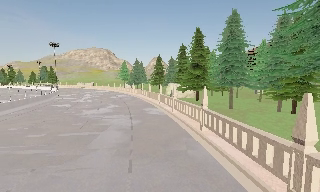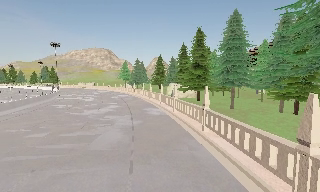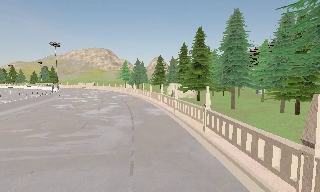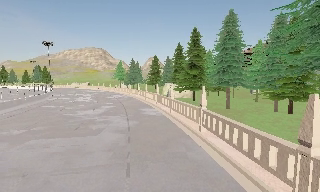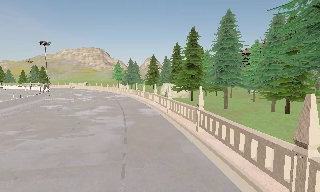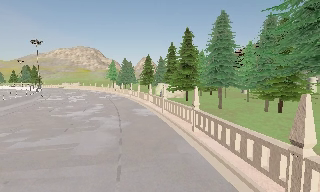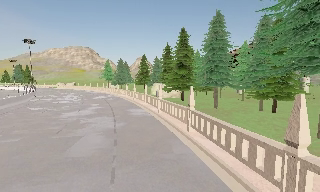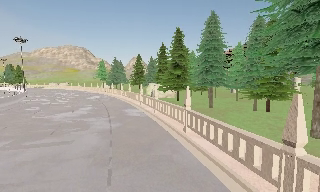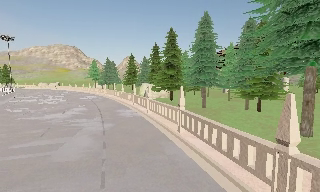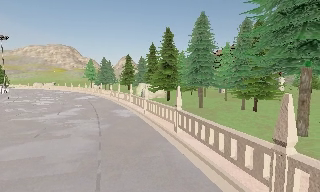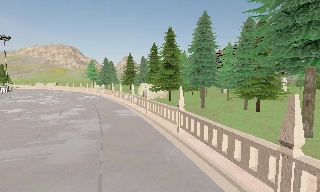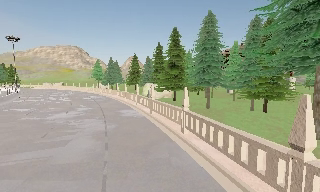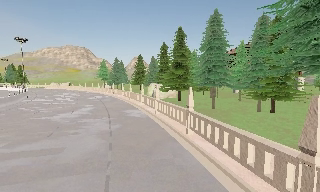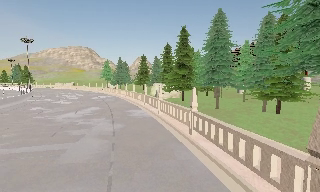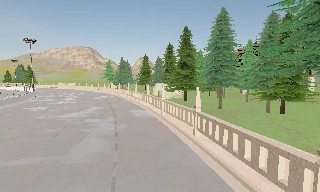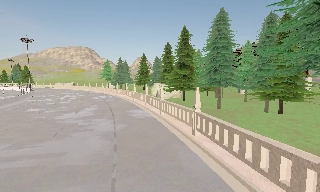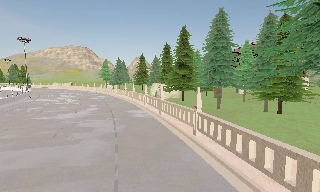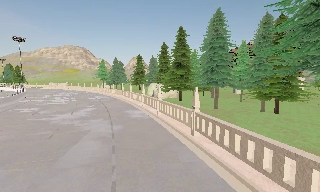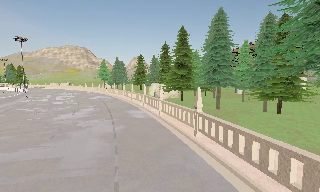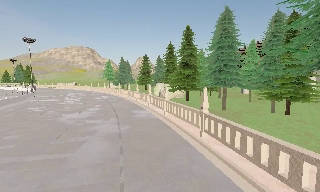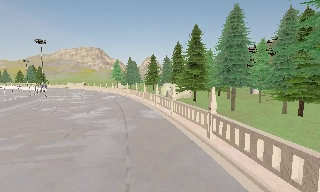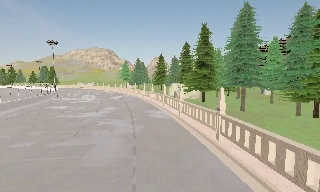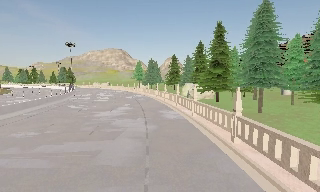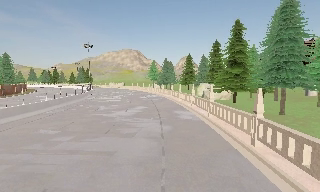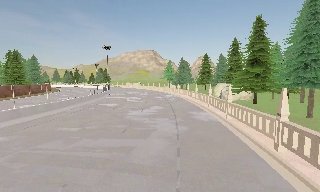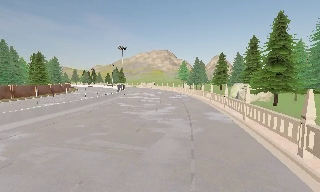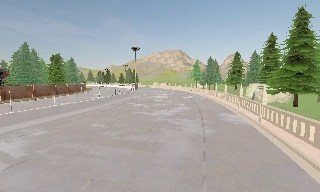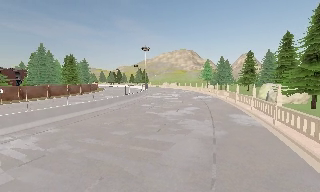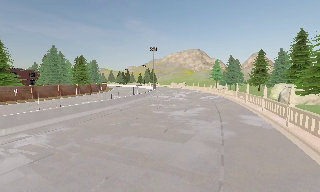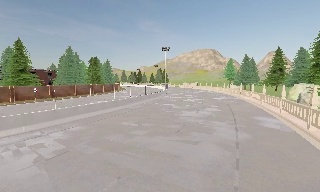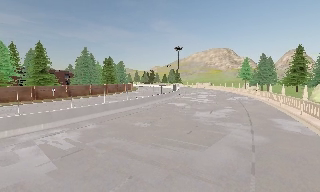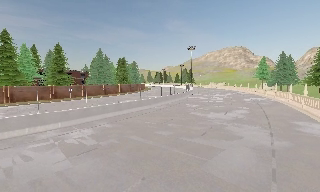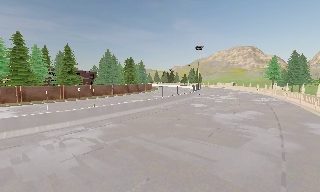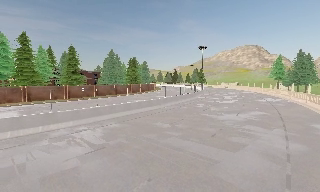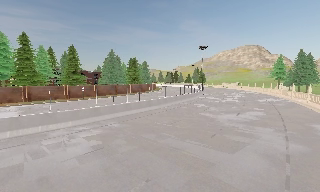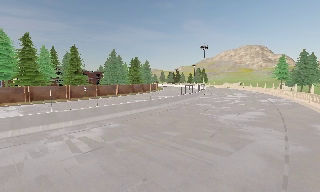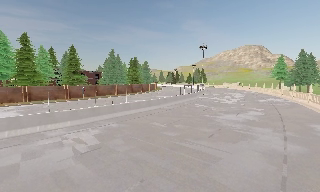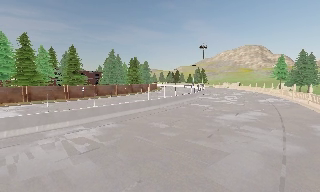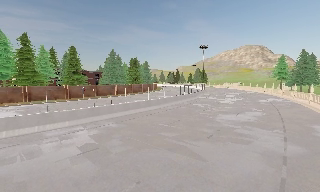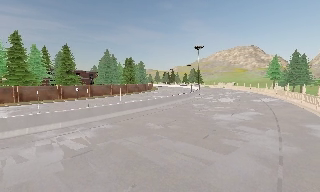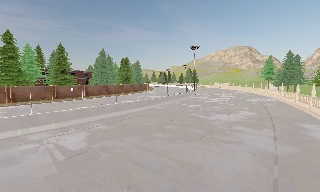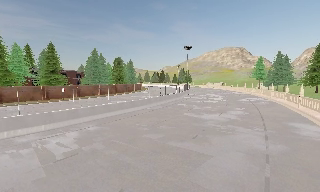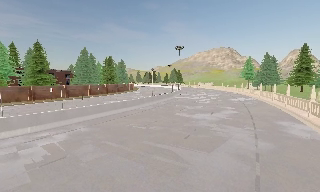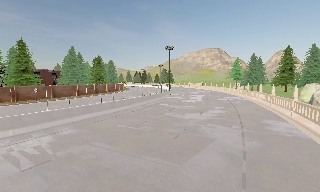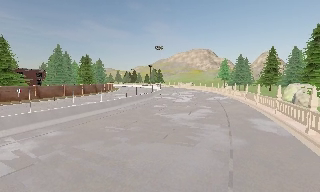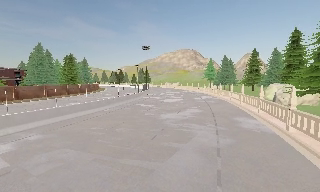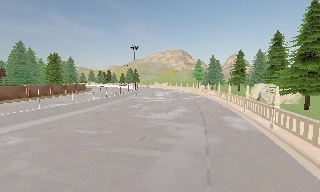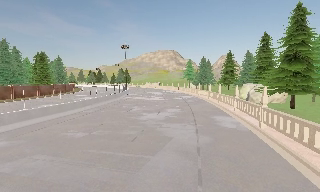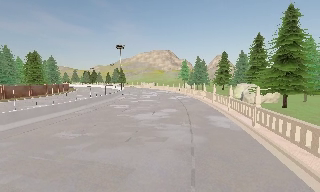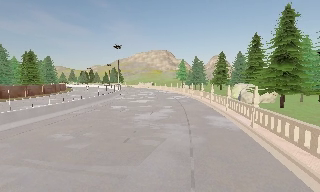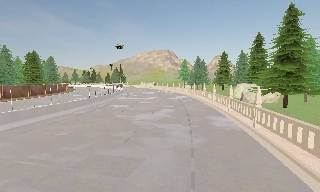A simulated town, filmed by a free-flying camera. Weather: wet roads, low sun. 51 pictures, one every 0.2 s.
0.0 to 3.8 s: The camera travels forward and to its left, about 1.5 m, so what stands in front looms larger.
3.8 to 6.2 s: The camera pans to its left, which is counterclockwise from overhead, by about 50 degrees. It travels forward, about 1 m.
6.2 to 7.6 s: The camera travels to its right, about 0.5 m.
7.6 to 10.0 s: The camera pans to its right, which is clockwise from overhead, by about 30 degrees. It travels forward, about 1 m, so what stands in front looms larger.
The film runs forward here.
